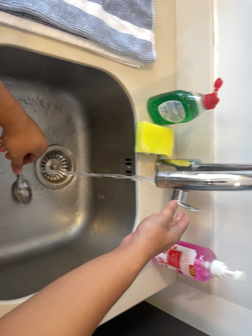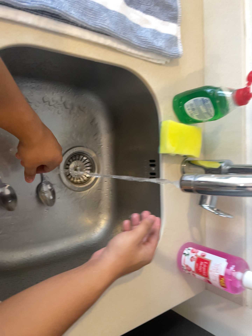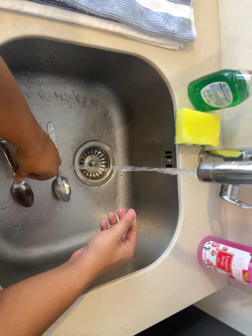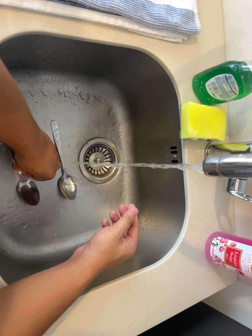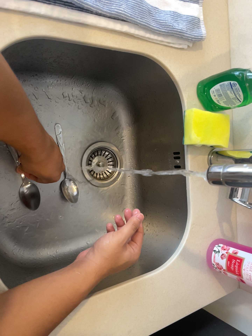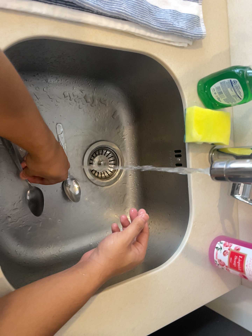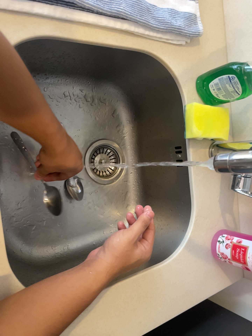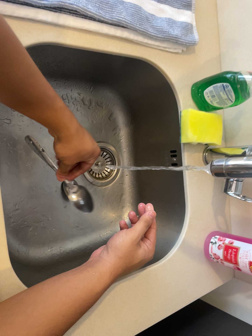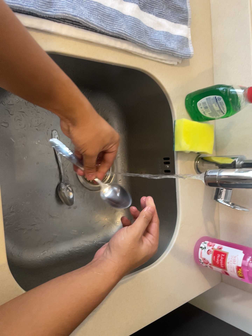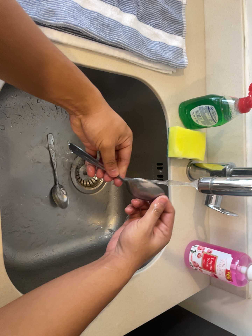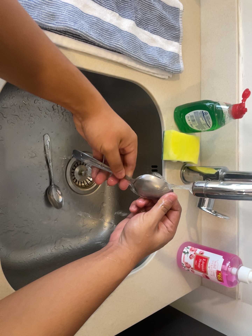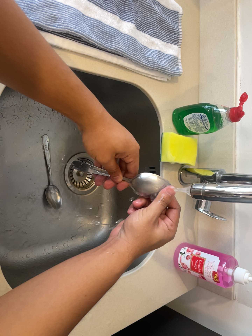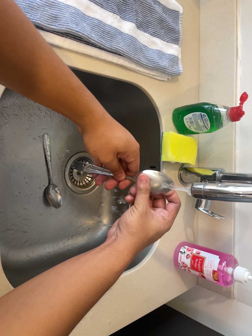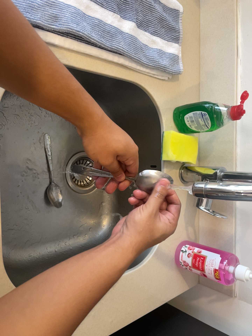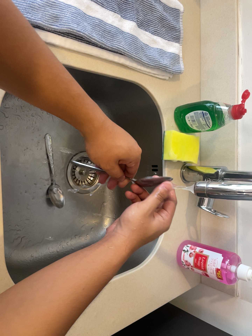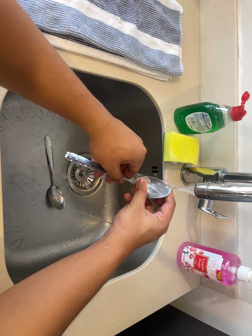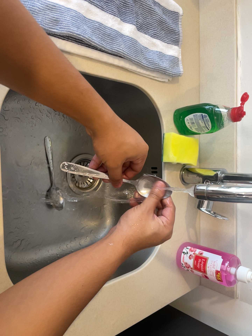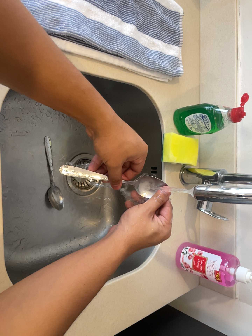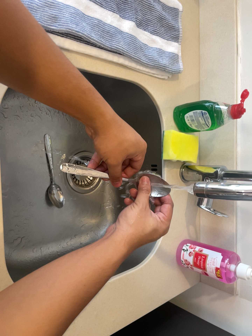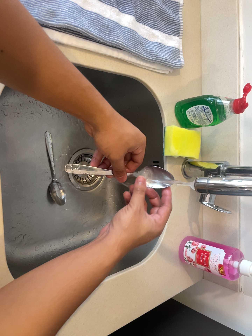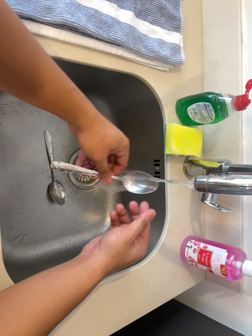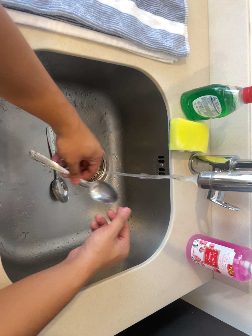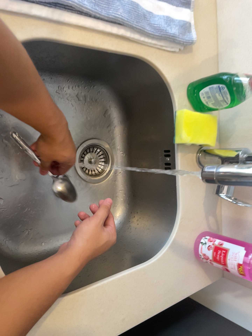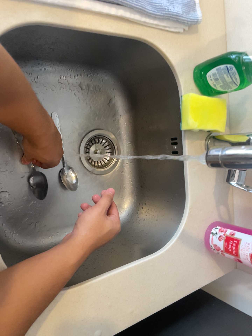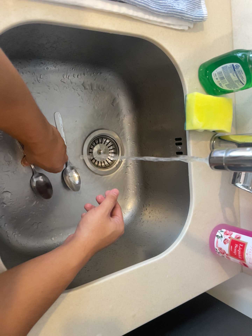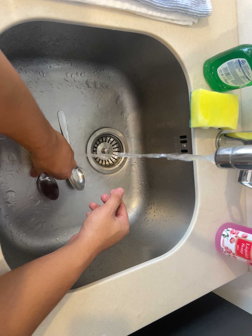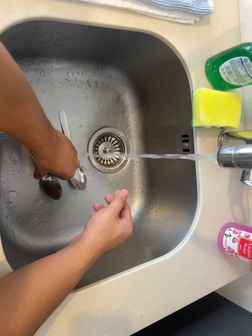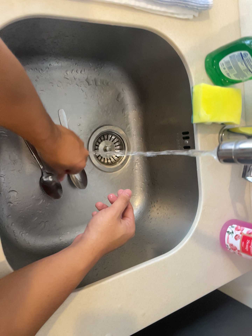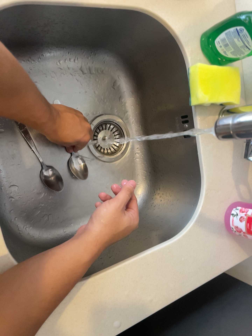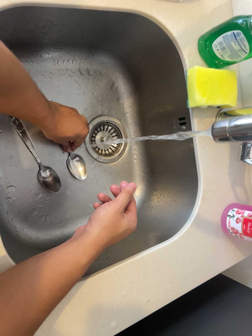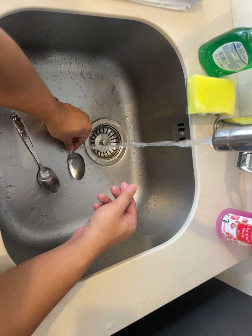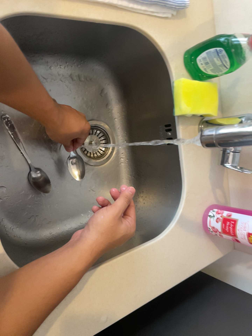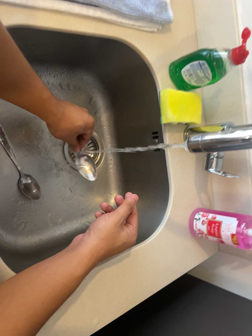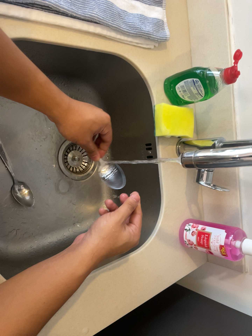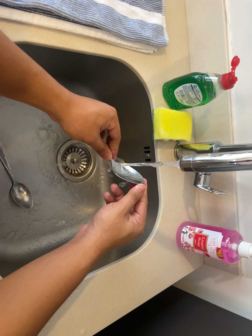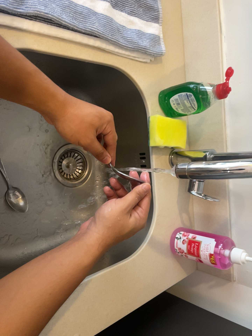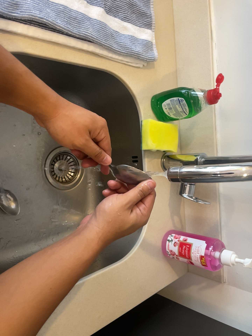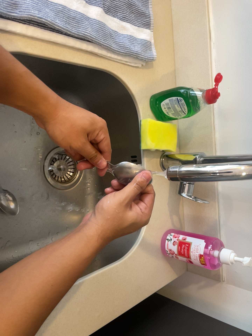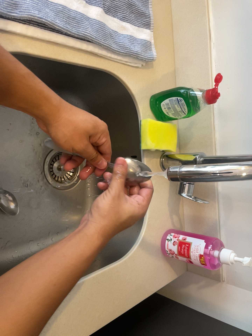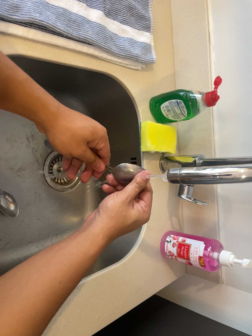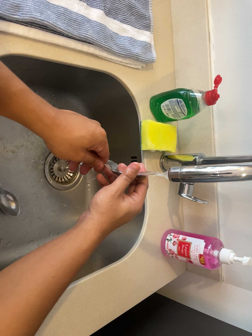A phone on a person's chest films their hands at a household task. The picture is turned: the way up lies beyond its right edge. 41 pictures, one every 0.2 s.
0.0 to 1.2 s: The scene slides to the right, as the camera pans about 10 degrees to its left.
1.2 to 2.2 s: The camera travels backward, about 8 cm, so what stands in front gets smaller.
2.2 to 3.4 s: The camera keeps its place and its aim.
3.4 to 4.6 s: The camera travels forward and to its right, about 9 cm, so what stands in front looms larger.
4.6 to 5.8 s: The camera shifts only a little, or ends up much as it began.
5.8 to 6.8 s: The camera swings to its right by about 10 degrees, and the scene slides to the left. It travels backward, about 8 cm, so what stands in front gets smaller.
6.8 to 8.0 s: The camera shifts only a little, or ends up much as it began.
The film runs backward here.
